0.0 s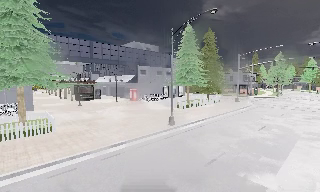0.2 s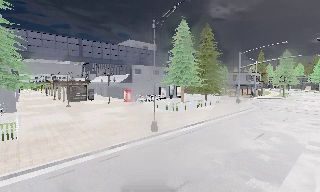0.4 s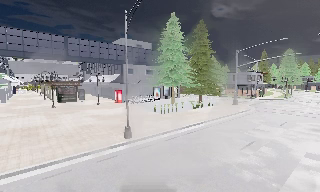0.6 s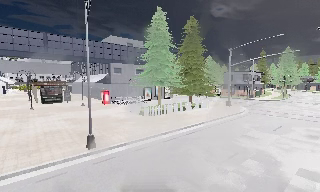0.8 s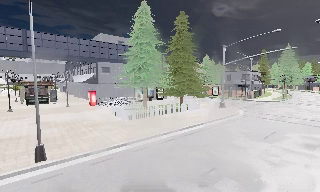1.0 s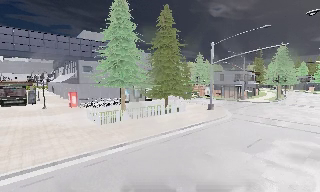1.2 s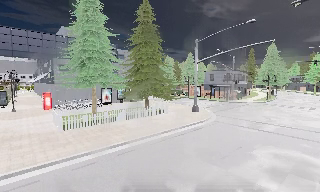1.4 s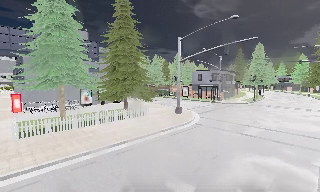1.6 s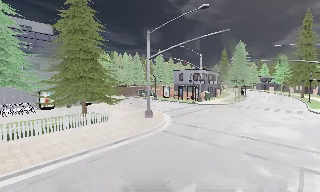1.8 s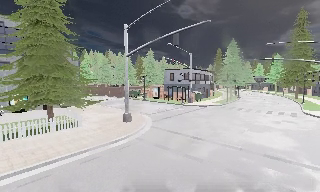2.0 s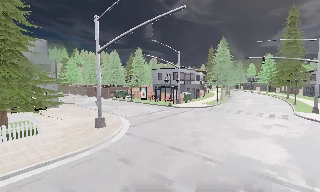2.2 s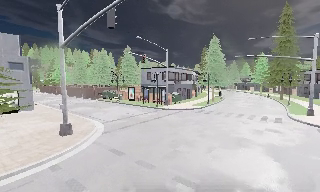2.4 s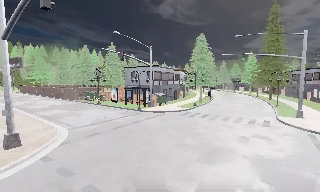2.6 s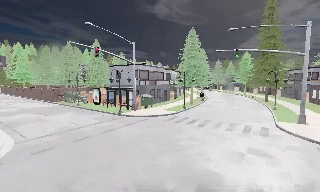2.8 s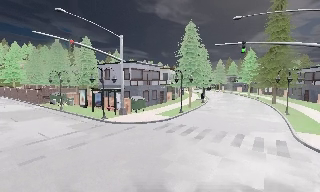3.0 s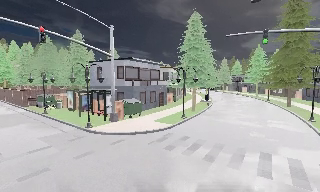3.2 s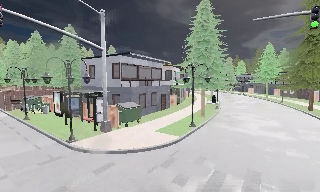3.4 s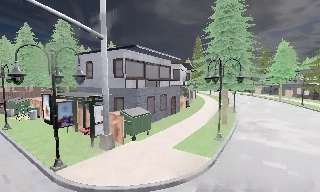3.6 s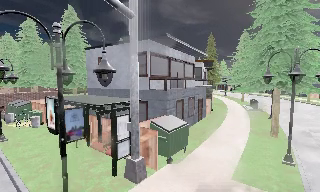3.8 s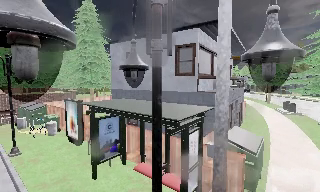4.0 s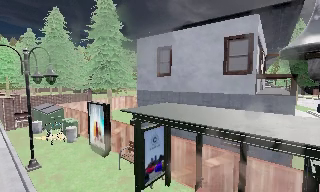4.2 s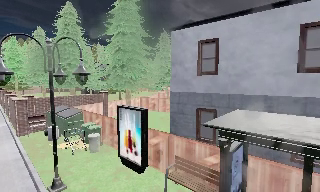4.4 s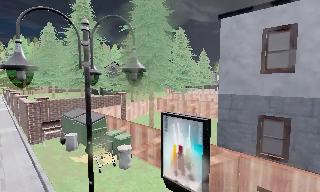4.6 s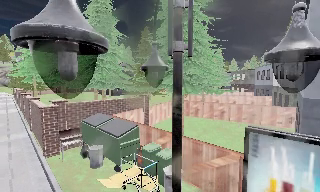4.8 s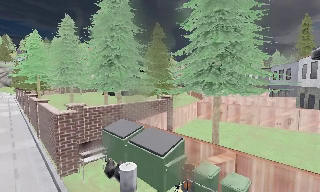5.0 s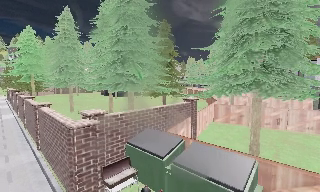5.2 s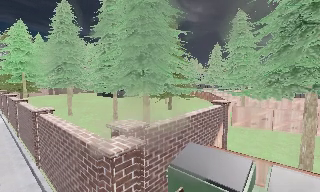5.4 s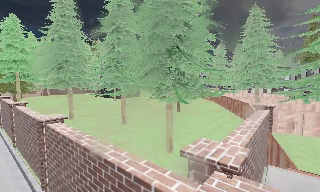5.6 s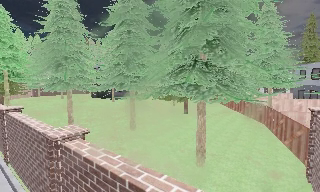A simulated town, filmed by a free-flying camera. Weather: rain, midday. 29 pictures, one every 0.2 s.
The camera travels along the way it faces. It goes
forward.
0.0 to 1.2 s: The camera travels to its right and forward, about 13 m, so close, fixed things drift to the left.
1.2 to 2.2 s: The scene slides to the left, as the camera pans about 10 degrees to its right. It travels forward and to its right, about 11 m, so what stands in front looms larger.
2.2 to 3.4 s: The camera travels forward, about 15 m, so what stands in front looms larger.
3.4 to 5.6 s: The camera travels to its left and forward, about 25 m, so close, fixed things drift to the right.
The film runs forward here.
